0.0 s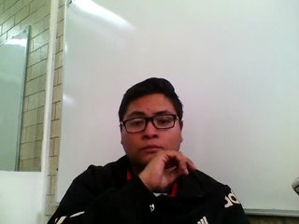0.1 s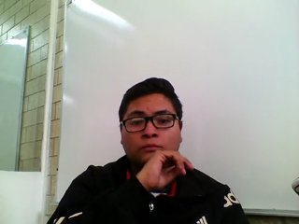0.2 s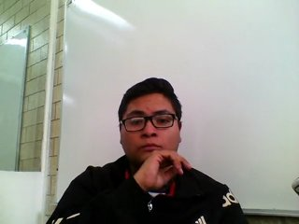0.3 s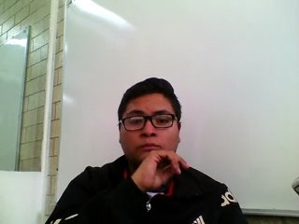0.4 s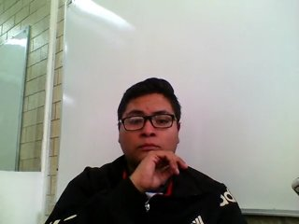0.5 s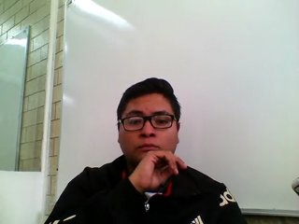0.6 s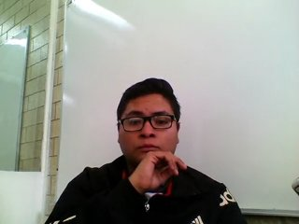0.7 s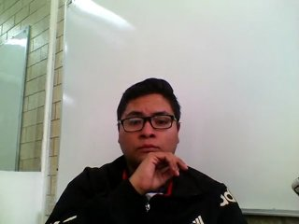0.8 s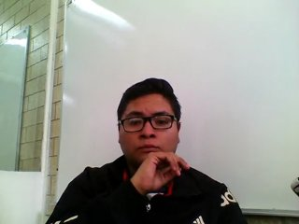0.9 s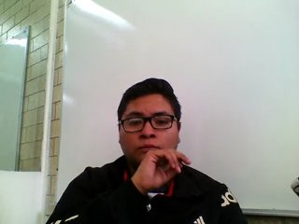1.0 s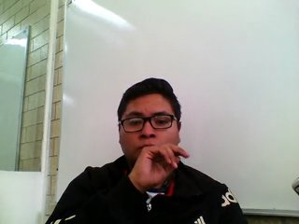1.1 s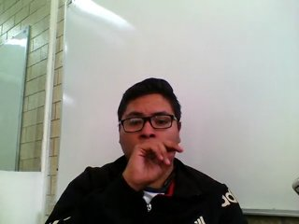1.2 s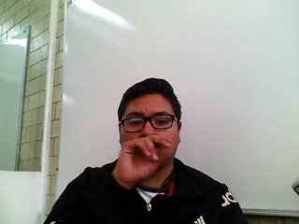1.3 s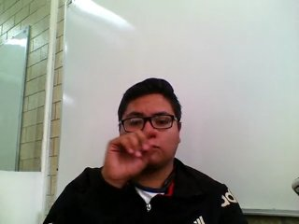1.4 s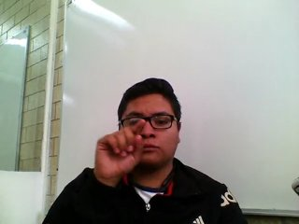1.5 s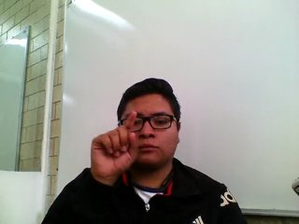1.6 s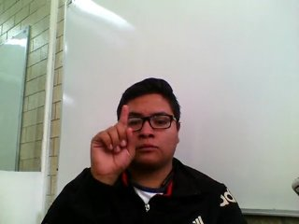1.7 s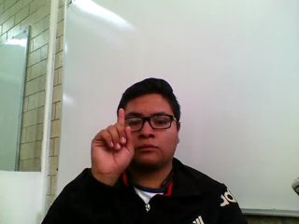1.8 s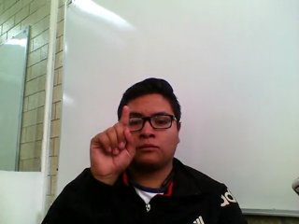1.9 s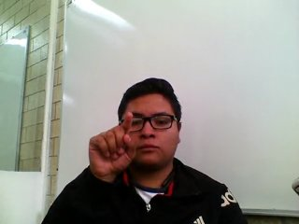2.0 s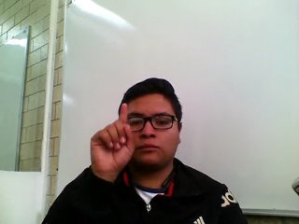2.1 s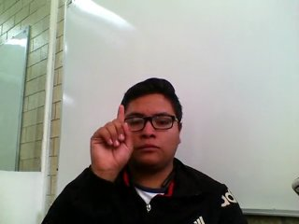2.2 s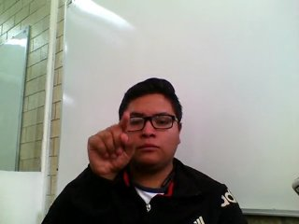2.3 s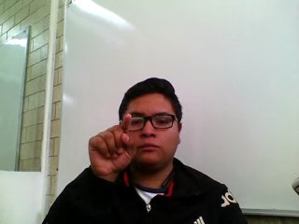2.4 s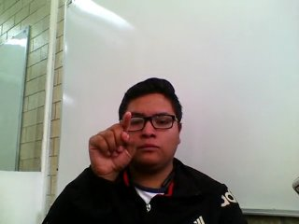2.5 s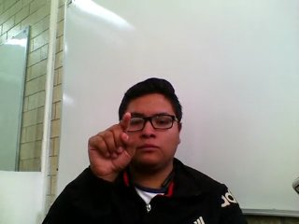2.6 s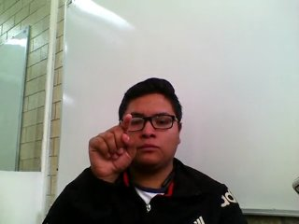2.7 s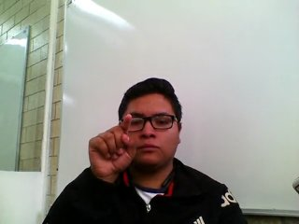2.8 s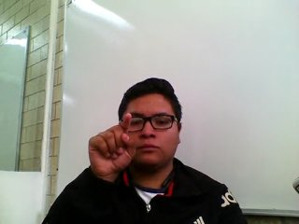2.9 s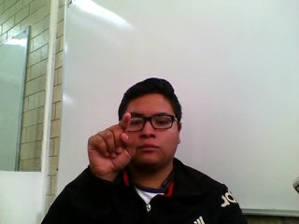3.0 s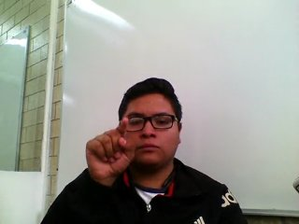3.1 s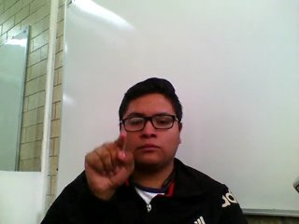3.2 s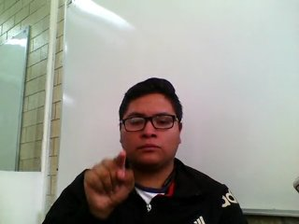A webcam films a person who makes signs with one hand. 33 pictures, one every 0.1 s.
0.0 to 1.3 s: Non-gesture.
1.4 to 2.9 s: Double click with one finger.
